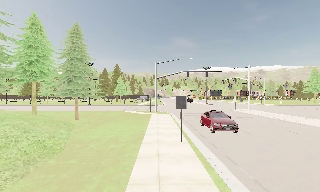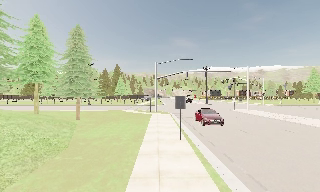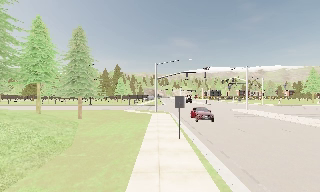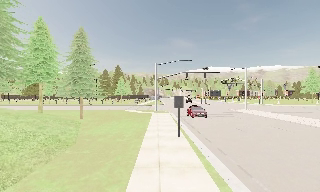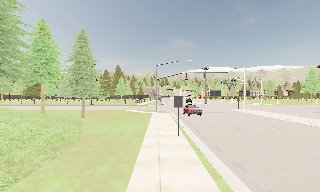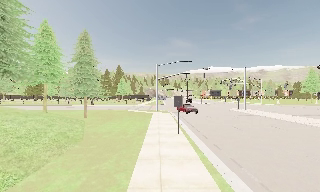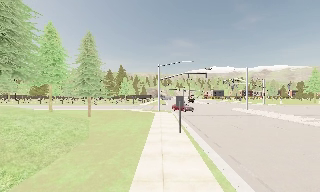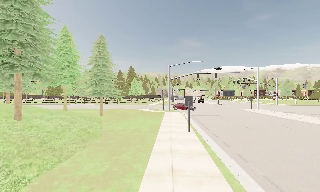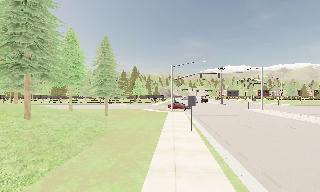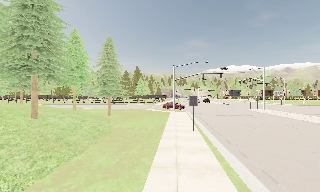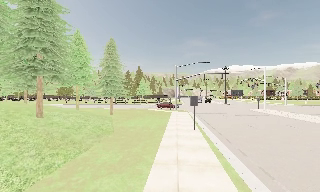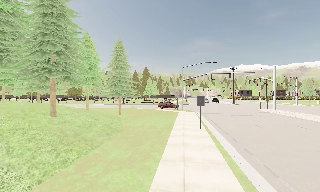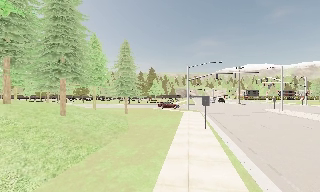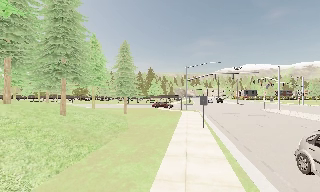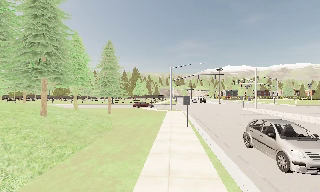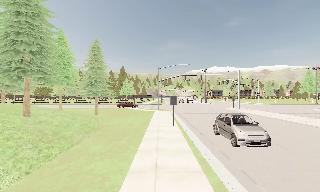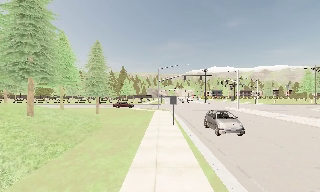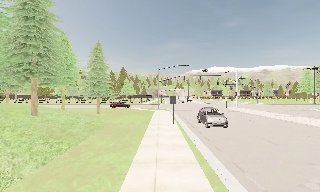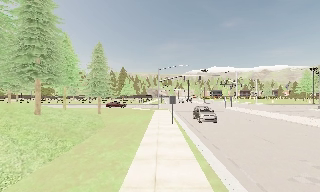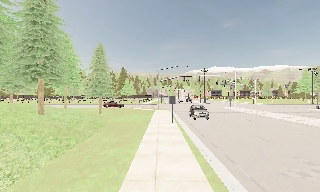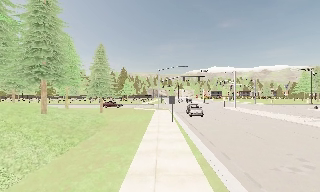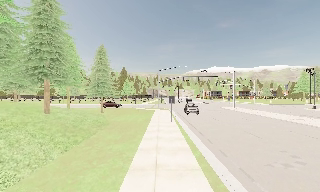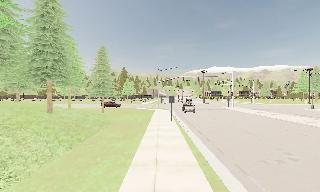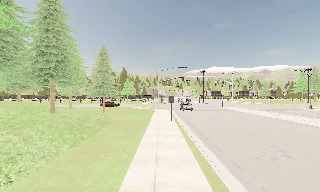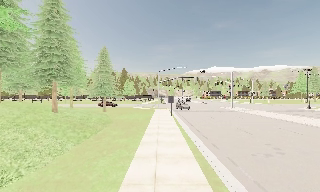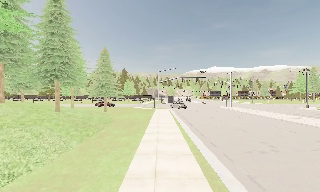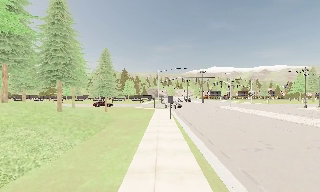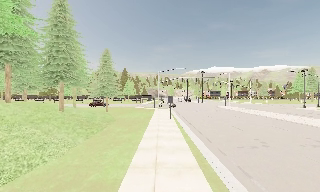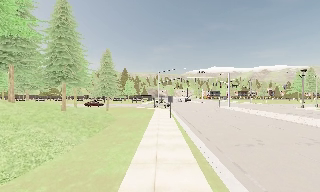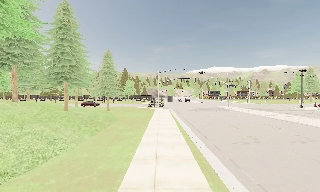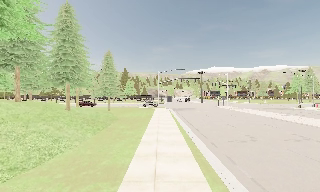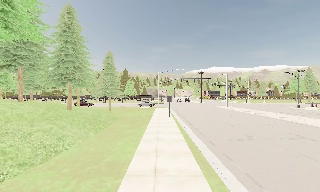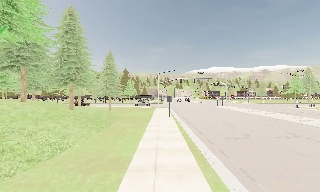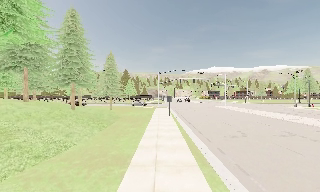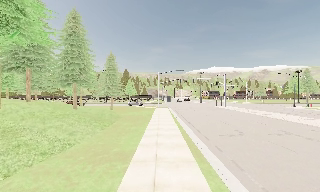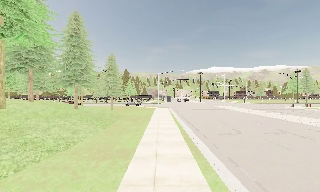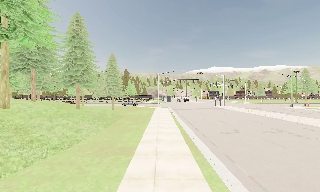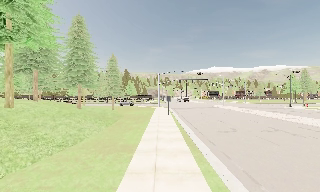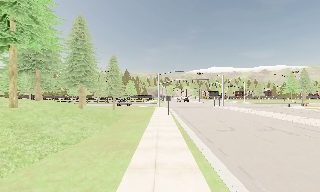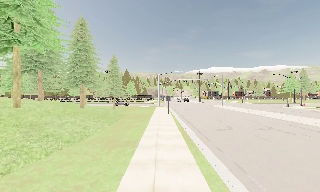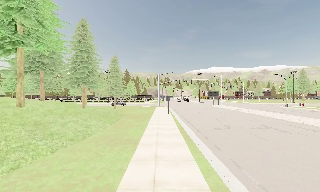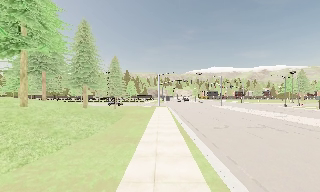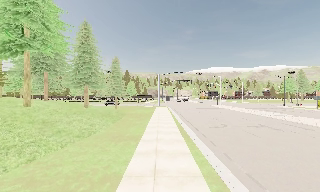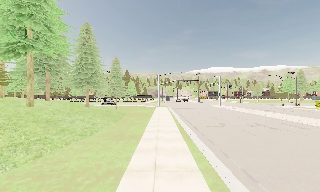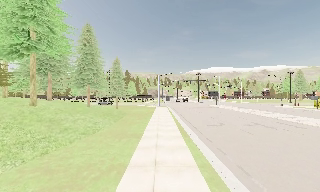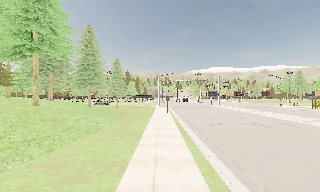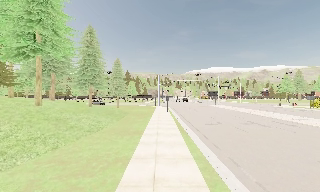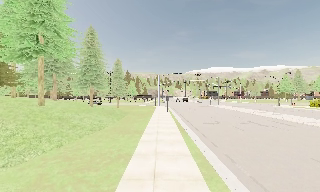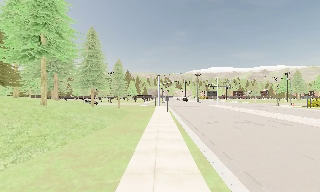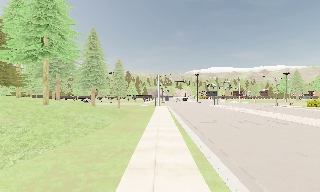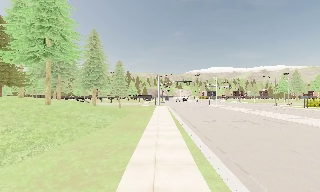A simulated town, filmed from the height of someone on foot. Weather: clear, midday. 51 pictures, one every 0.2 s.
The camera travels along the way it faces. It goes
backward.
0.0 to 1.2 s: The camera travels backward, about 2 m, so what stands in front gets smaller.
1.2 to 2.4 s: The camera pans to its left, which is counterclockwise from overhead, by about 10 degrees. It travels backward, about 2 m, so what stands in front gets smaller.
2.4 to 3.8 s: The camera swings to its right by about 10 degrees, and the scene slides to the left. It travels backward, about 2.5 m, so what stands in front gets smaller.
3.8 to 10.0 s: The camera travels backward, about 11 m, so what stands in front gets smaller.
The film runs backward here.
